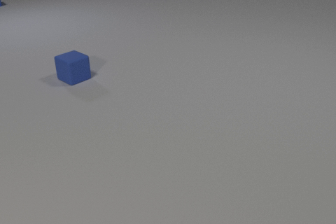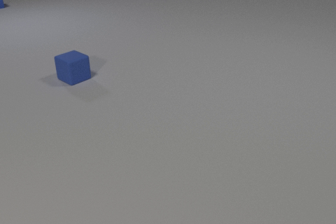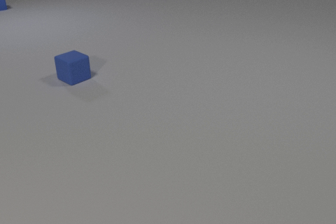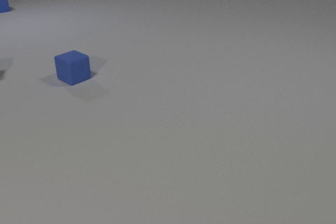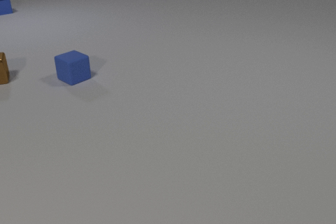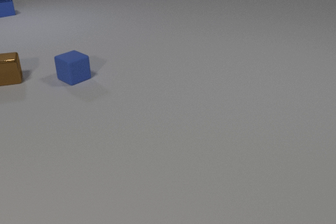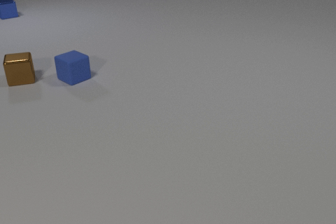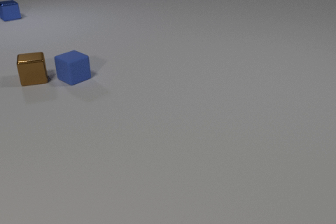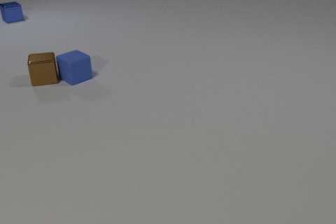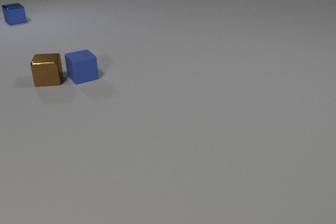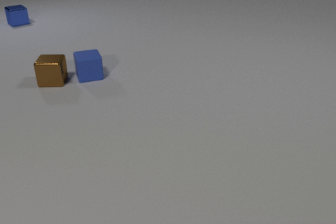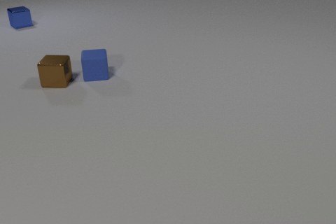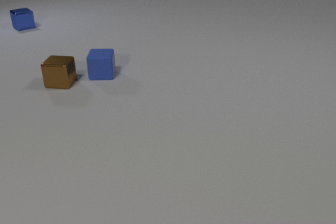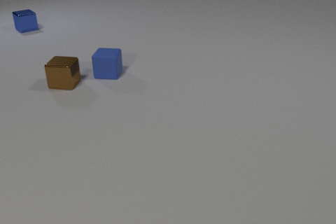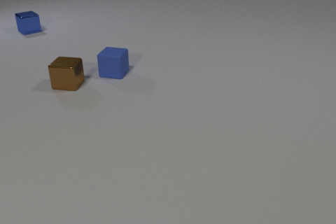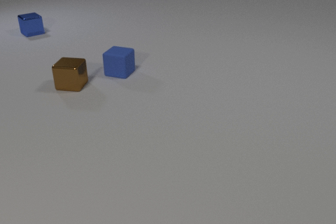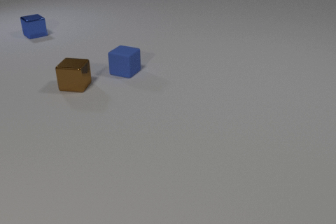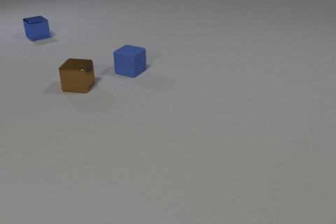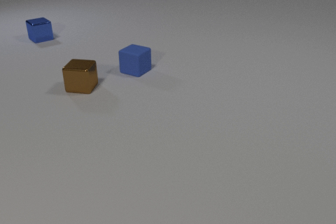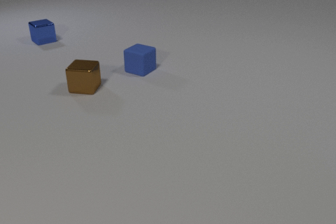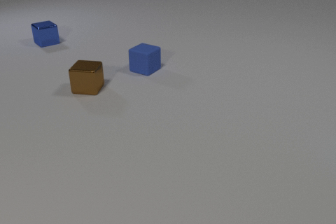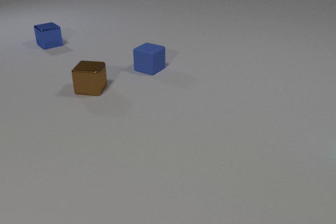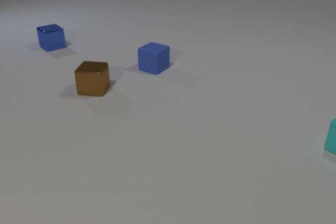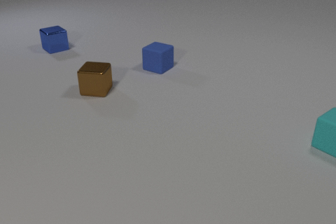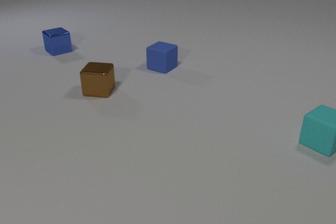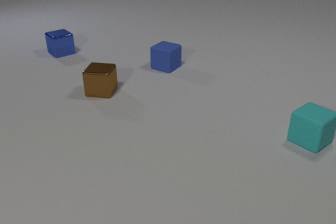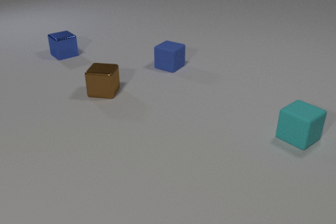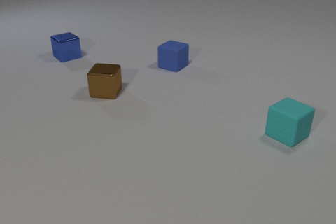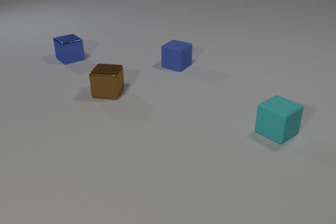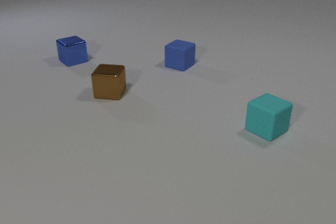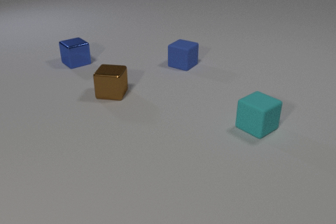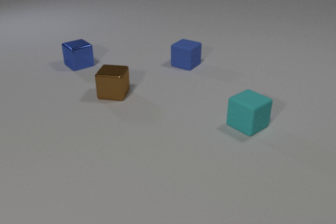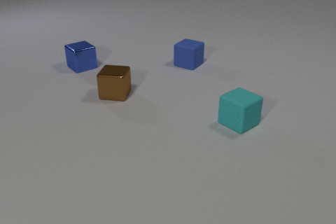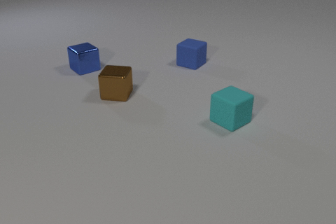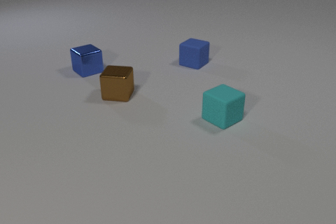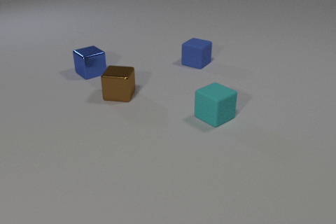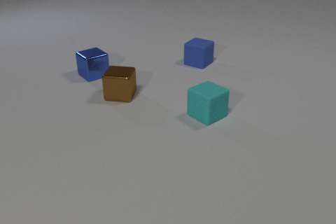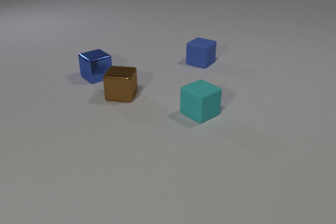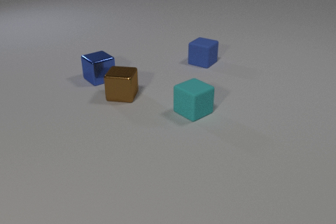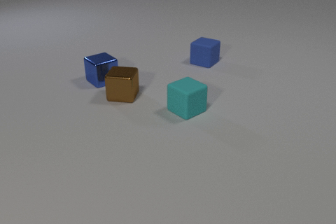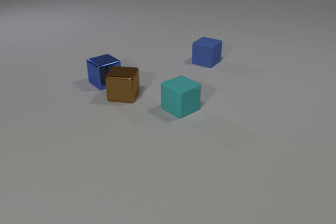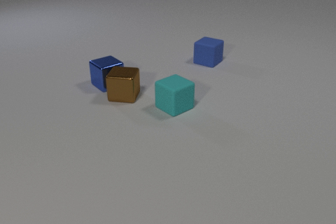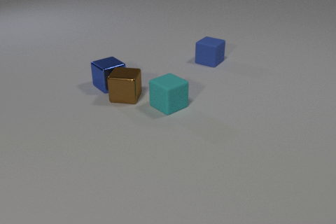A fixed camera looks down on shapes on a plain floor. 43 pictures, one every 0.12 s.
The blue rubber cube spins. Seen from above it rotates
clockwise.
The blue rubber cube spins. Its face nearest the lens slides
to the left.
0.00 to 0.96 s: The brown metal cube comes in at the left edge, slides to the right. The blue metal cube slides toward the camera. The brown metal cube and the blue rubber cube collide.
0.96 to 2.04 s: The brown metal cube slides to the right and toward the camera, spins so that its near face slides to the left, clockwise seen from above. The blue rubber cube slides to the right, spins so that its near face slides to the left, clockwise seen from above. The blue metal cube slides toward the camera.
2.04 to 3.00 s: The brown metal cube slides to the right and toward the camera. The blue rubber cube slides to the right. The blue metal cube slides toward the camera. The cyan rubber cube comes in at the right edge, slides to the left.
3.00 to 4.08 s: The brown metal cube slides to the right and toward the camera. The blue rubber cube slides to the right. The blue metal cube slides toward the camera and to the right. The cyan rubber cube slides to the left.
4.08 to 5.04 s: The brown metal cube slides to the right and toward the camera. The blue rubber cube slides to the right and away from the camera. The blue metal cube slides toward the camera and to the right. The cyan rubber cube slides to the left and away from the camera. The brown metal cube and the blue metal cube collide.
What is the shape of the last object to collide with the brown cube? cube.
How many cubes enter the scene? 2.
How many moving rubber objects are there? 2.
